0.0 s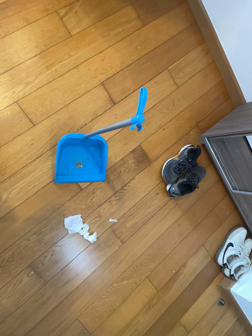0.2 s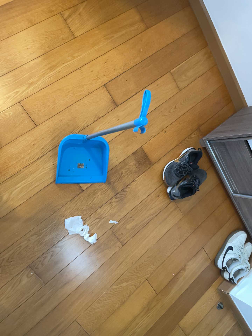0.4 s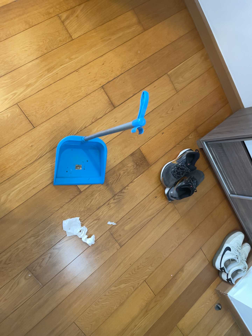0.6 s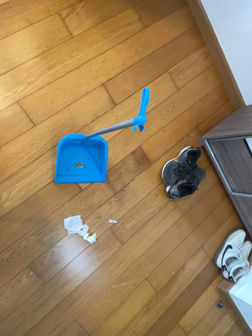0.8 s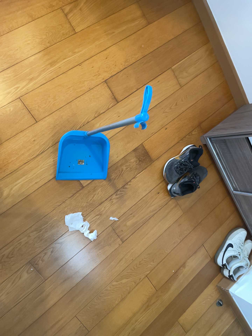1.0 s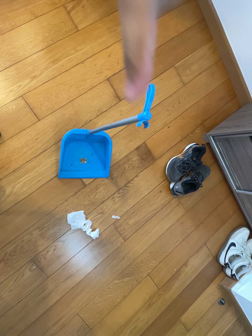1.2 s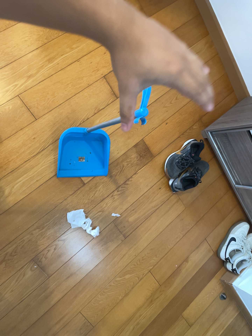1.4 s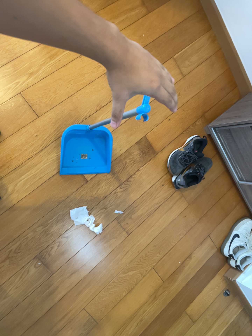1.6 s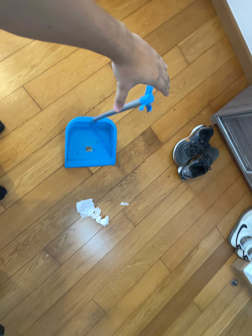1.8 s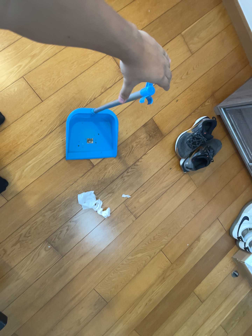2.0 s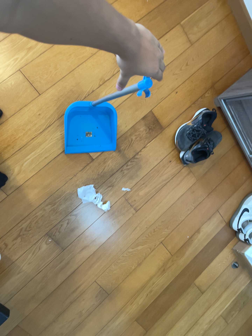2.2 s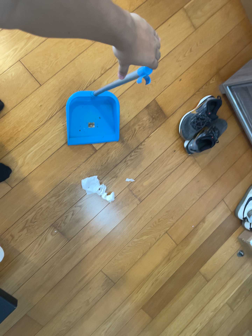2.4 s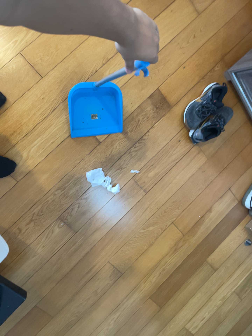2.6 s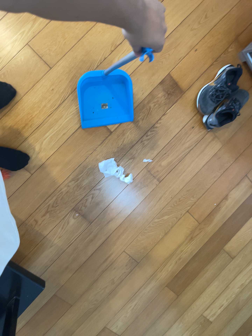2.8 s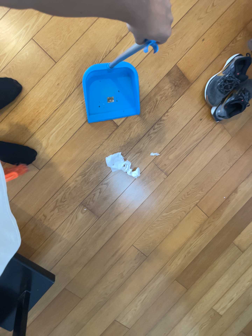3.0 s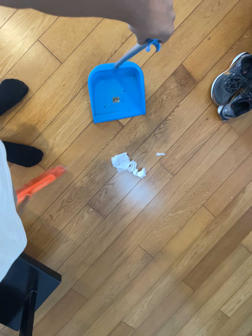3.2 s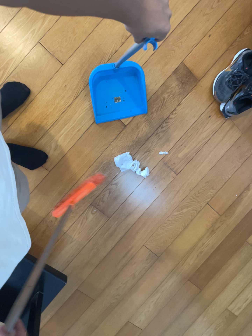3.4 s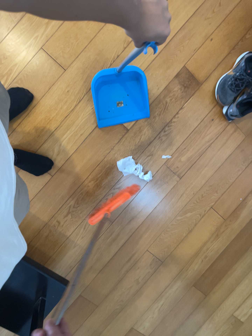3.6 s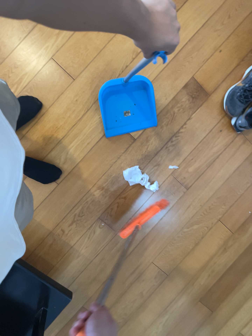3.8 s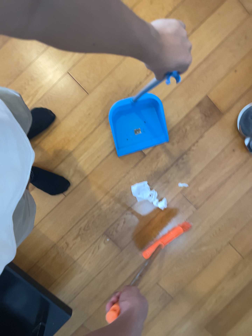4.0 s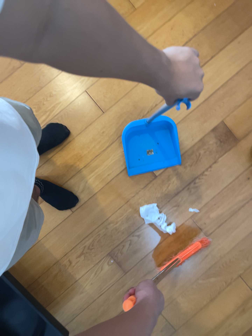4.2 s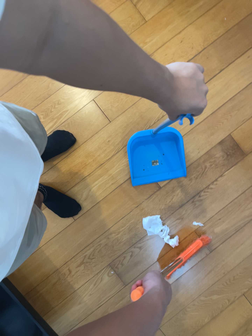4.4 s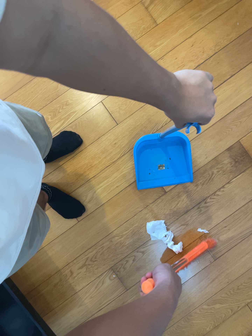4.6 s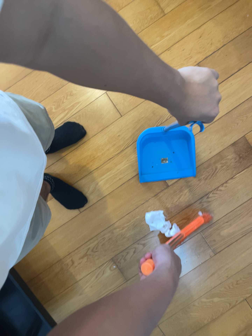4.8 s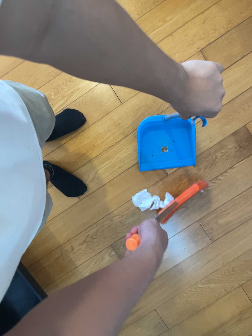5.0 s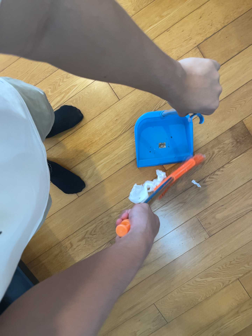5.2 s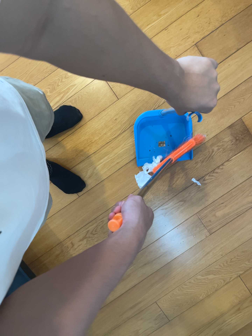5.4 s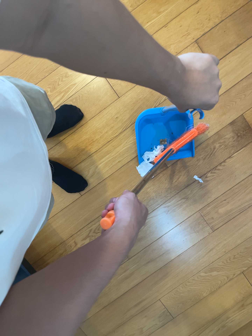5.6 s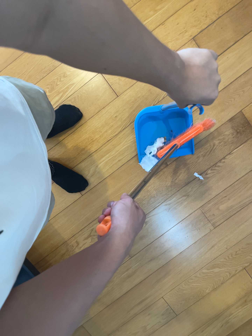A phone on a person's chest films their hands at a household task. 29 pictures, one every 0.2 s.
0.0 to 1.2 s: The camera shifts only a little, or ends up much as it began.
1.2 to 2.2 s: The camera's aim tips toward the bottom of its view by about 10 degrees, and the scene shifts upward.
2.2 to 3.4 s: The camera shifts only a little, or ends up much as it began.
3.4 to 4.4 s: The camera swings to its left by about 10 degrees, and the scene slides to the right. It travels forward, about 7 cm, so what stands in front looms larger. Its aim tips toward the top of its view by about 10 degrees, and the scene shifts downward. It rolls about its line of sight by about 15 degrees, and the scene rotates clockwise.
4.4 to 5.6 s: The camera shifts only a little, or ends up much as it began.
The film runs forward here.
